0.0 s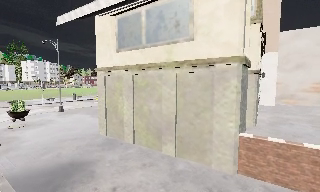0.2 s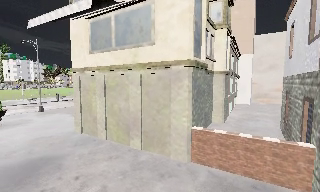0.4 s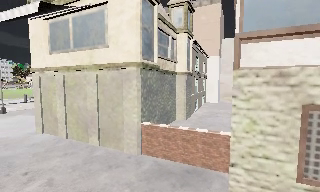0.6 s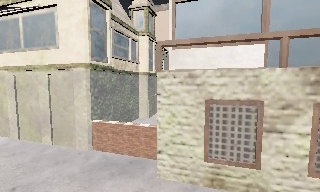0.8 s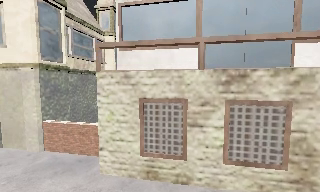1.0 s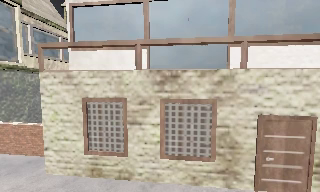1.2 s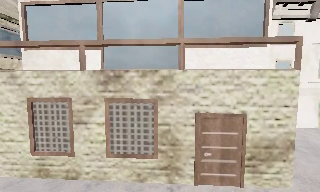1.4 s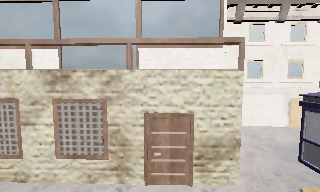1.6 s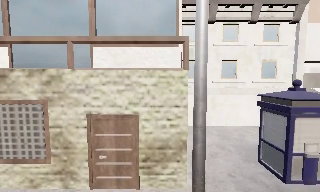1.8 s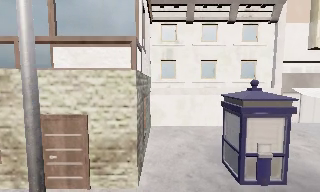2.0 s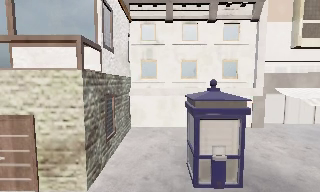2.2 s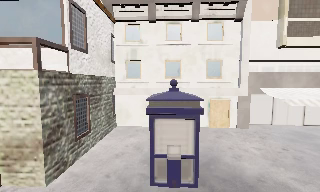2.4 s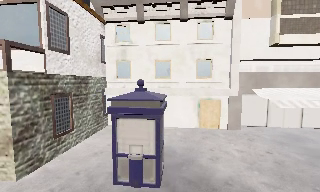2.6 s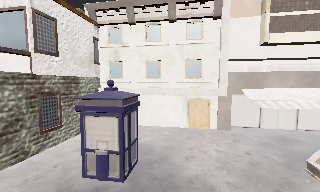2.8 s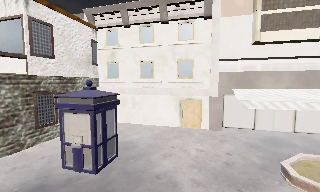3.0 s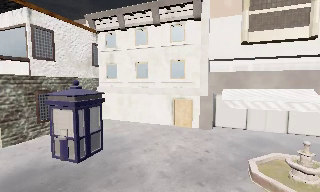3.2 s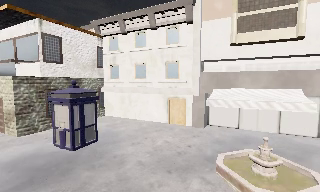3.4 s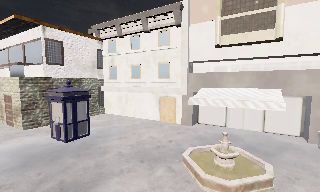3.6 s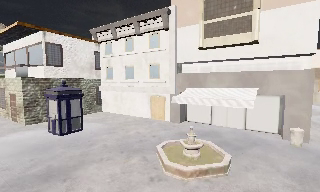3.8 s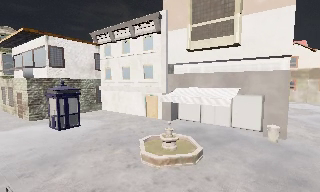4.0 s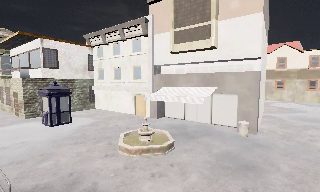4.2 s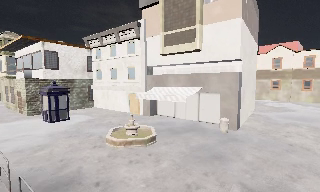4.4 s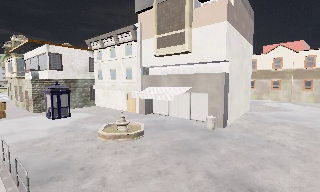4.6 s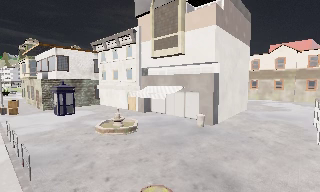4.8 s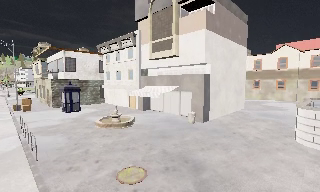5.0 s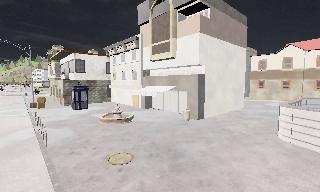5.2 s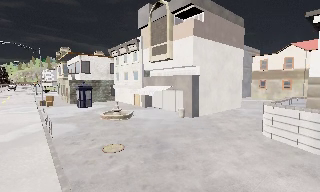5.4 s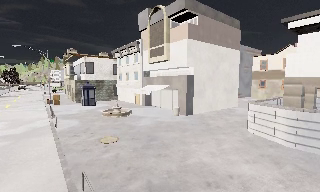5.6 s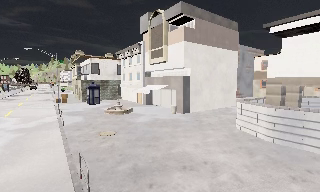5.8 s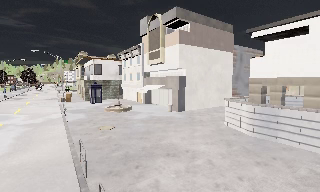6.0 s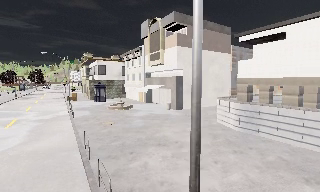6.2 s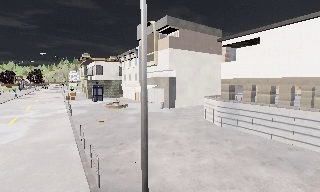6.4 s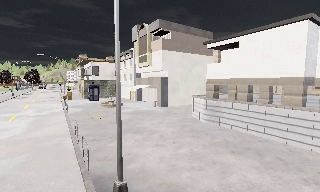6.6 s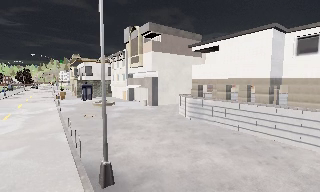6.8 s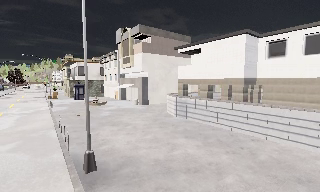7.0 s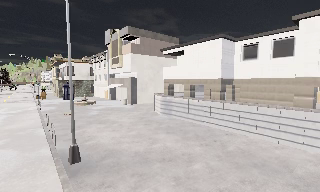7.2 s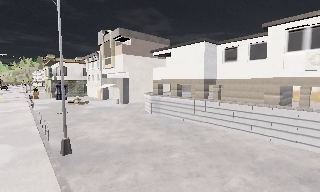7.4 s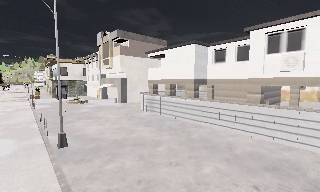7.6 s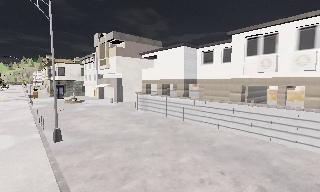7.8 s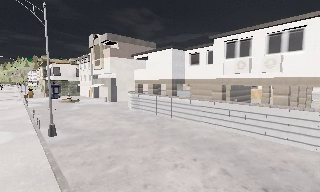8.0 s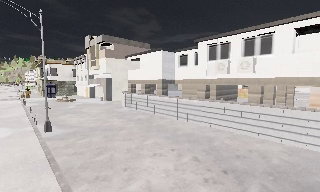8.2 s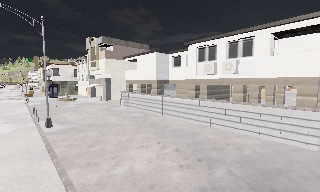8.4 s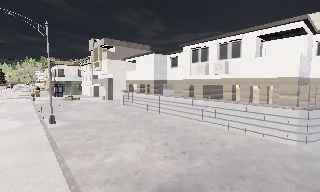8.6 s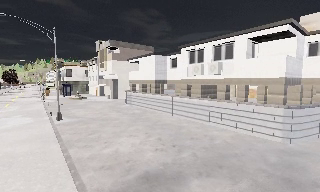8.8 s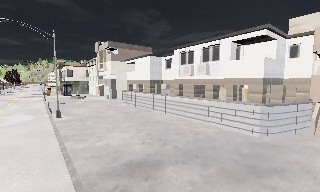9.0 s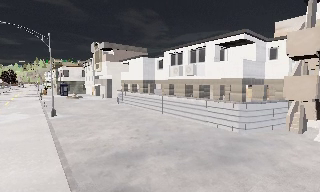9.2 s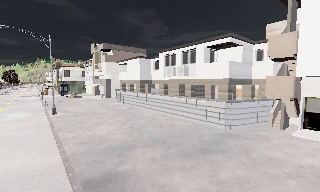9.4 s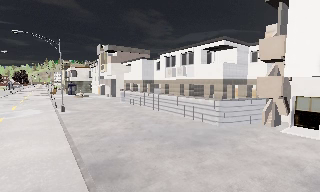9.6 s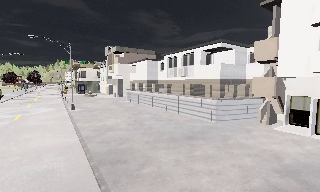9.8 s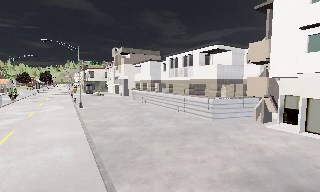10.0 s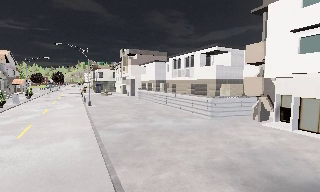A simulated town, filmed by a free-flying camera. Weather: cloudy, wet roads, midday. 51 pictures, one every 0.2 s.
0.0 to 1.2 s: The scene slides to the left, as the camera pans about 30 degrees to its right. It travels to its right, about 9 m, so close, fixed things drift to the left.
1.2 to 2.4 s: The camera travels to its right, about 9 m, so close, fixed things drift to the left.
2.4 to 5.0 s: The camera pans to its left, which is counterclockwise from overhead, by about 40 degrees. It travels to its right and backward, about 19 m.
5.0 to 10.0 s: The camera pans to its left, which is counterclockwise from overhead, by about 15 degrees. It travels backward and to its right, about 30 m, so what stands in front gets smaller.
The film runs backward here.
